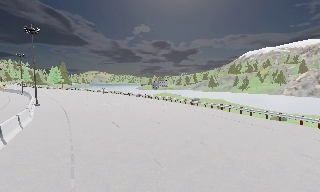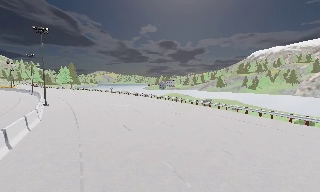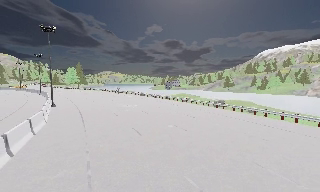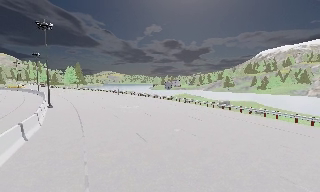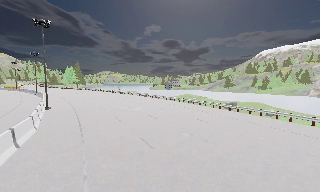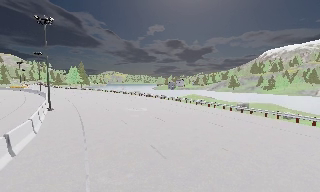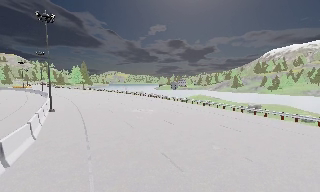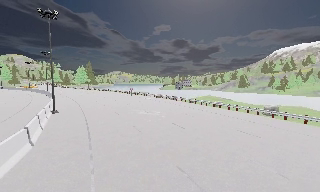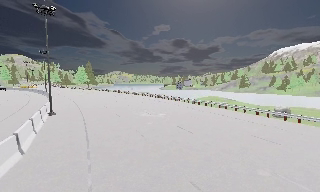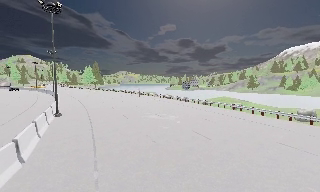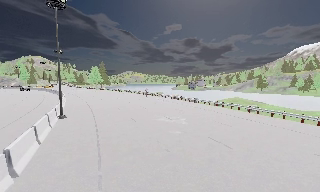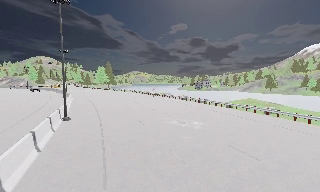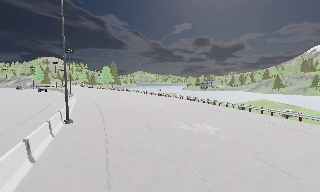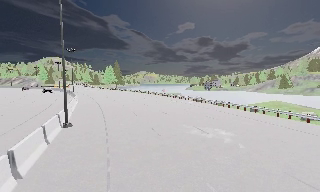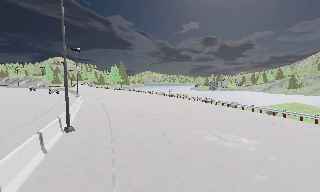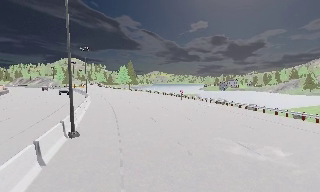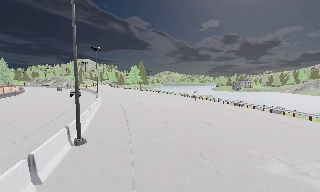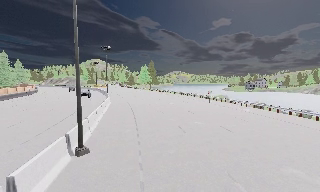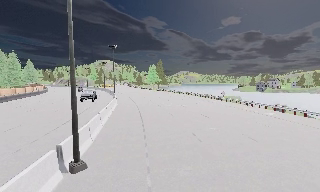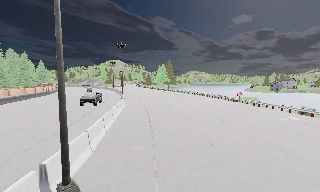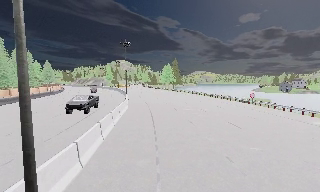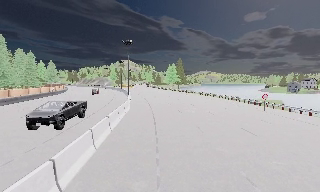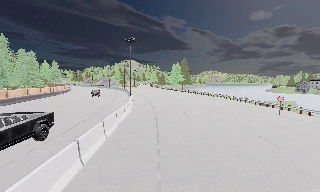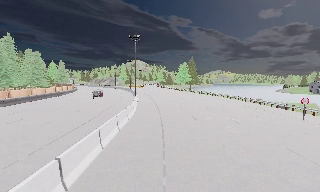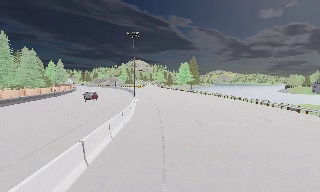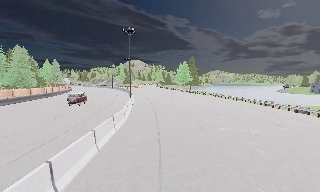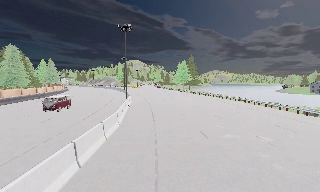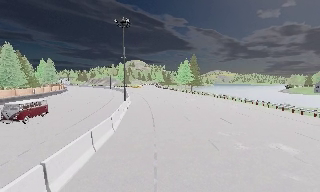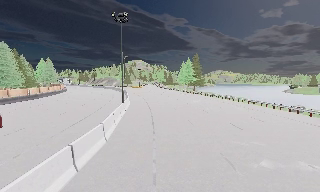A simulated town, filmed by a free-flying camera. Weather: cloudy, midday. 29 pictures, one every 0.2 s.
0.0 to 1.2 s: The camera travels forward and to its left, about 7 m, so what stands in front looms larger.
1.2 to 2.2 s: The camera travels forward, about 6 m, so what stands in front looms larger.
2.2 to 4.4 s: The camera pans to its left, which is counterclockwise from overhead, by about 25 degrees. It travels forward, about 18 m, so what stands in front looms larger.
4.4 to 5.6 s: The camera travels forward, about 11 m, so what stands in front looms larger.
The film runs forward here.
